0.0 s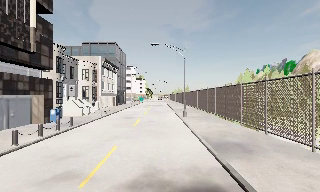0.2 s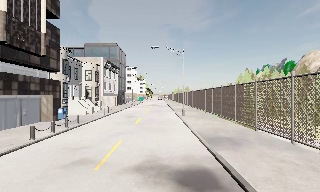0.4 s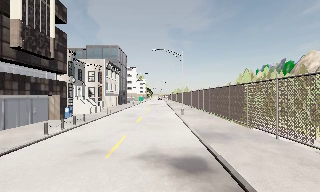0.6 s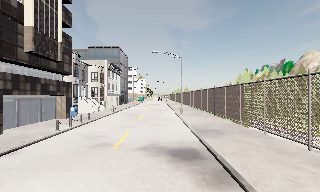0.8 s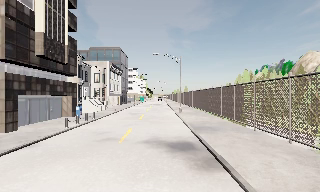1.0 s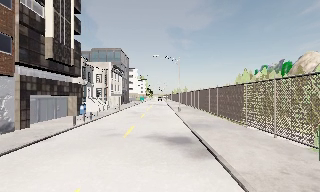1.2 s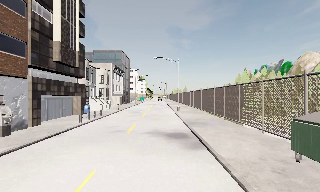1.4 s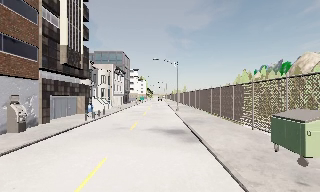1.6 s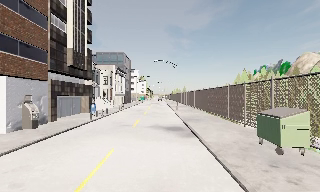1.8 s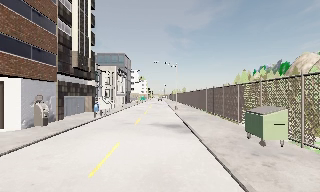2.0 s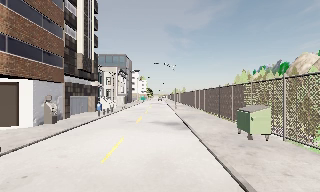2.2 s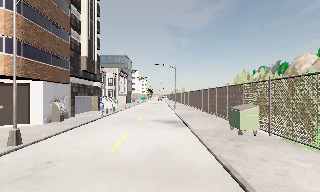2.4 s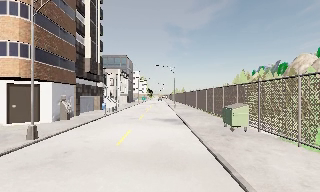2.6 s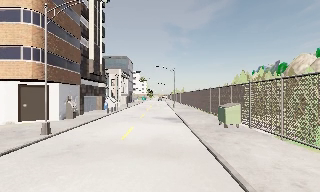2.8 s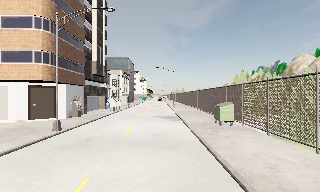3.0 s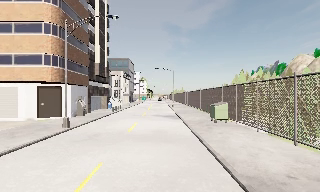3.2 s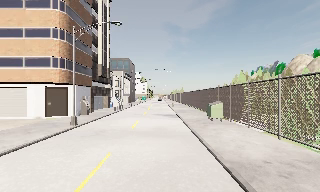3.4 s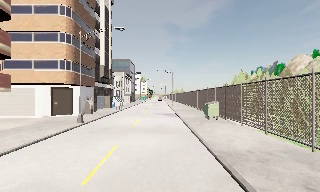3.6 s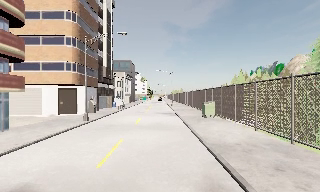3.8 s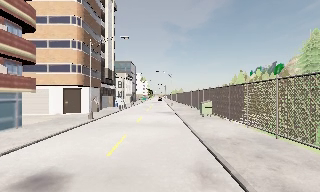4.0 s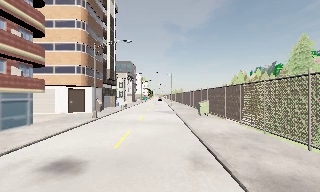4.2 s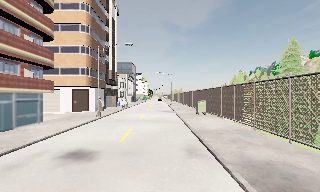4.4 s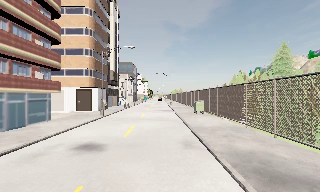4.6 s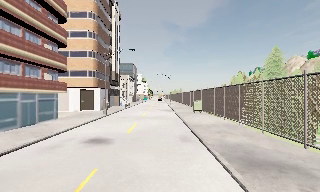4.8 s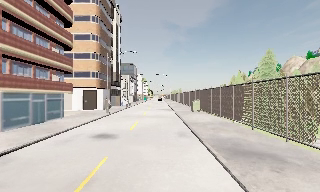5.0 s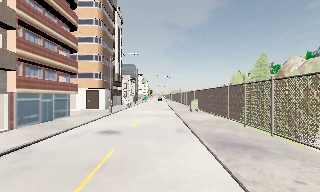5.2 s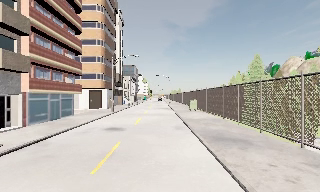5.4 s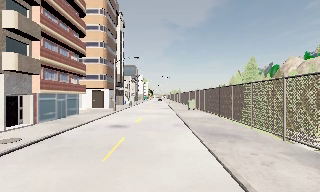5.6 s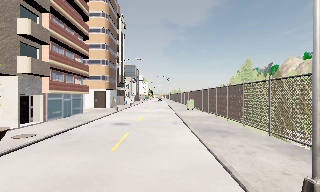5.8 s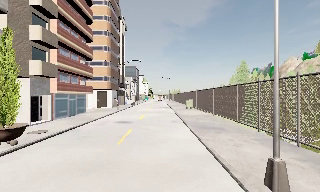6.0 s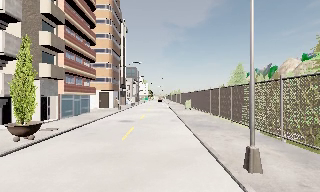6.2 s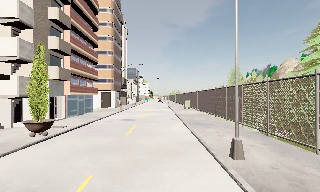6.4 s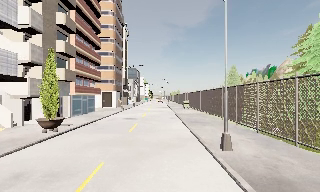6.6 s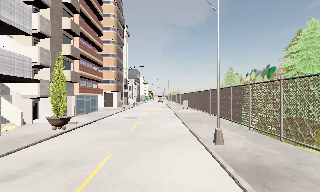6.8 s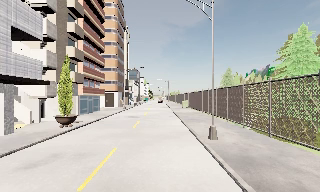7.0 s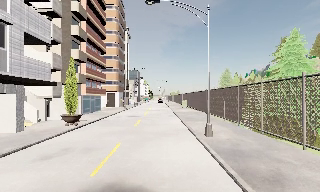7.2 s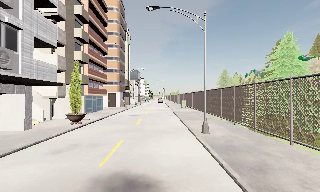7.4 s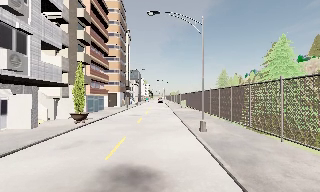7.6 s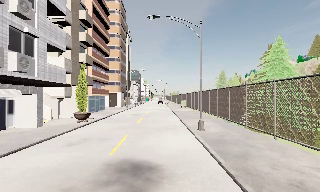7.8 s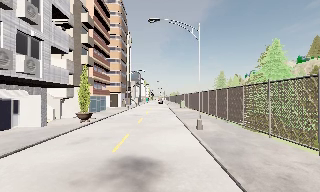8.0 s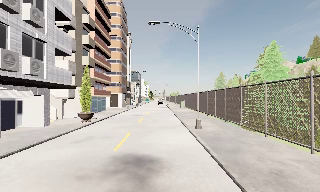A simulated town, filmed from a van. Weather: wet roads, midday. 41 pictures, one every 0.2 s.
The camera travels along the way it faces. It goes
backward.
0.0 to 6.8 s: The camera travels backward, about 35 m, so what stands in front gets smaller.
6.8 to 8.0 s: The camera travels backward, about 3 m, so what stands in front gets smaller. It loses speed.
The film runs backward here.
